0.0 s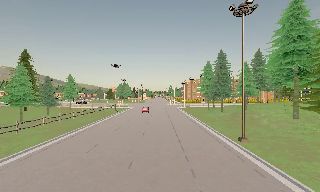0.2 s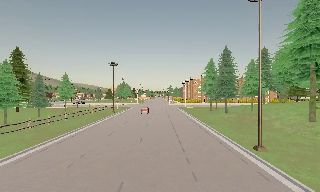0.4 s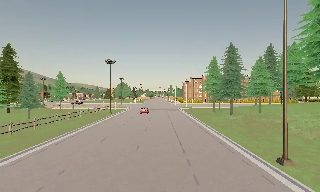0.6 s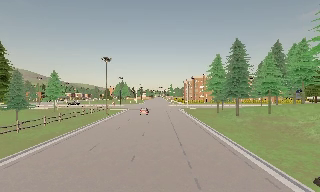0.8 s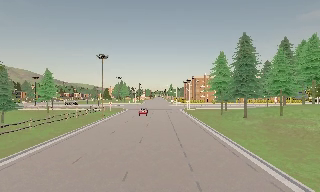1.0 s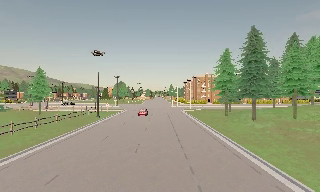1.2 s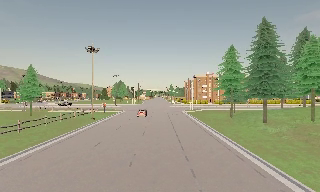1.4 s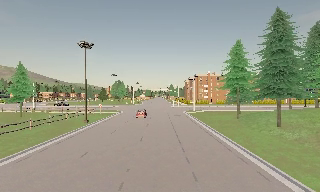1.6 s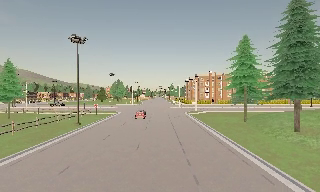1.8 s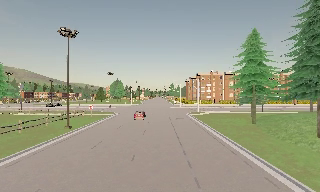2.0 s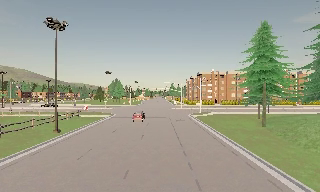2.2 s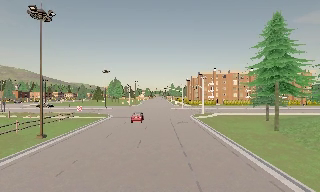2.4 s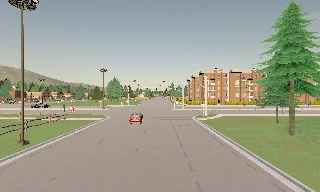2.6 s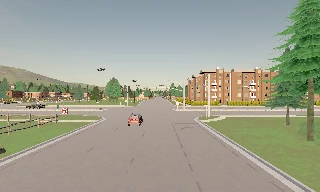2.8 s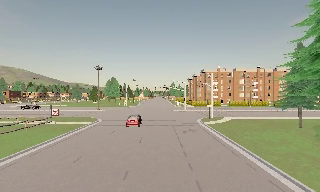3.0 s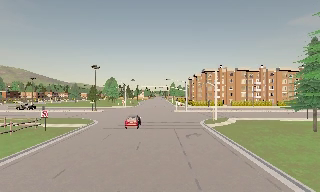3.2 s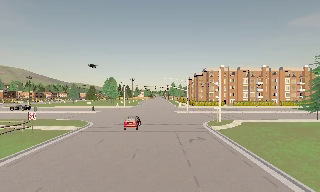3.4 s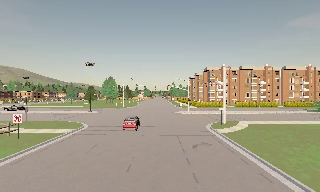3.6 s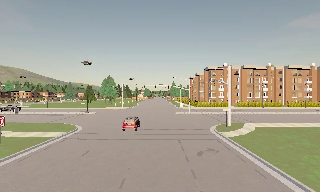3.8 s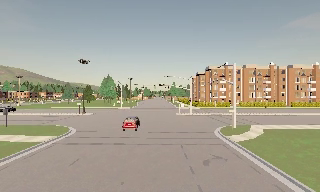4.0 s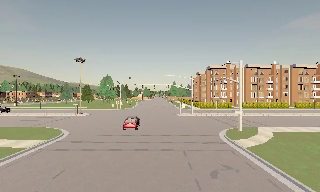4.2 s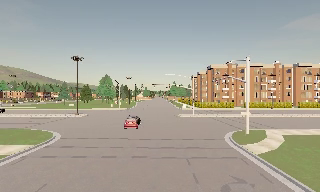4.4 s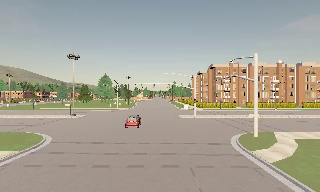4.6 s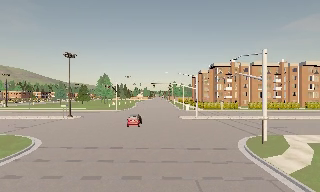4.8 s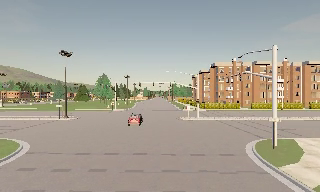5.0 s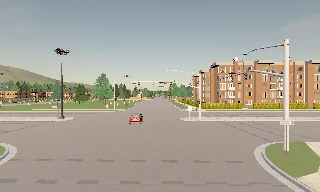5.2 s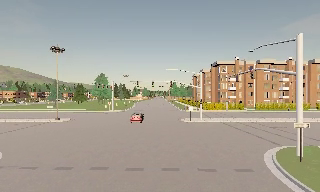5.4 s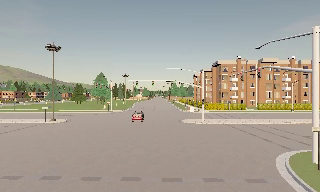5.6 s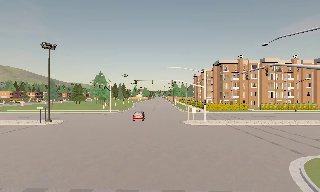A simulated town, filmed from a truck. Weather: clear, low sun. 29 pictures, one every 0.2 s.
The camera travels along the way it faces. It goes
forward.
0.0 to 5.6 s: The camera travels forward, about 50 m, so what stands in front looms larger. It loses speed.
The film runs forward here.
